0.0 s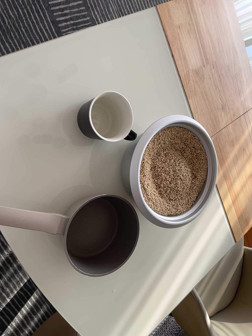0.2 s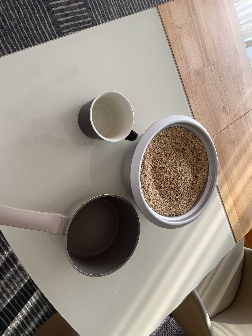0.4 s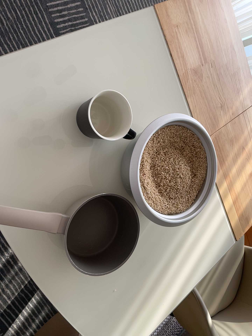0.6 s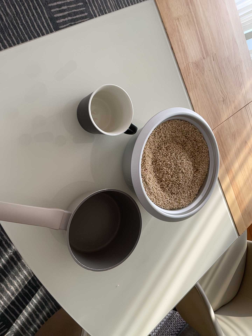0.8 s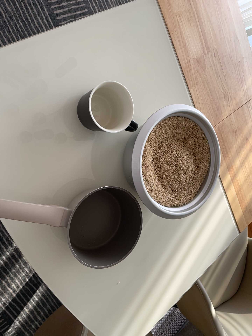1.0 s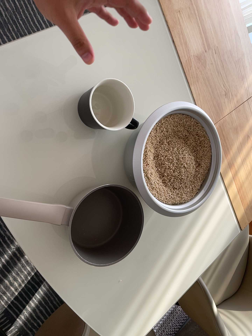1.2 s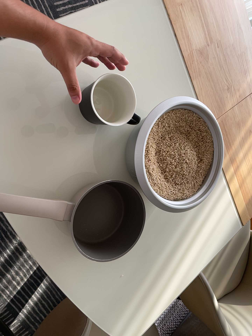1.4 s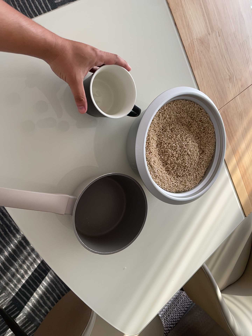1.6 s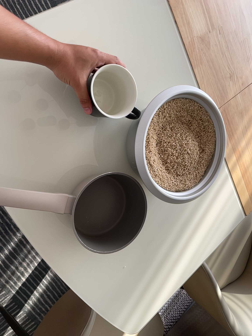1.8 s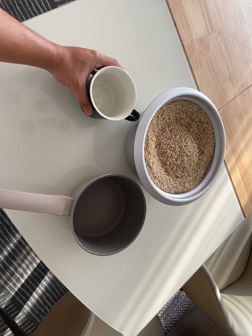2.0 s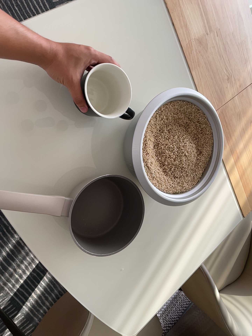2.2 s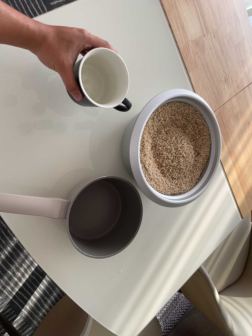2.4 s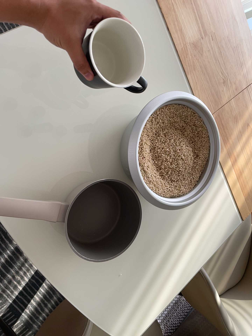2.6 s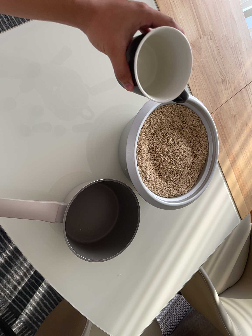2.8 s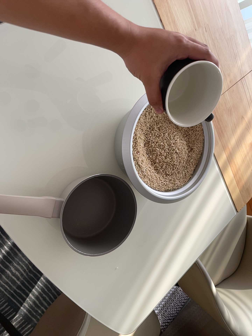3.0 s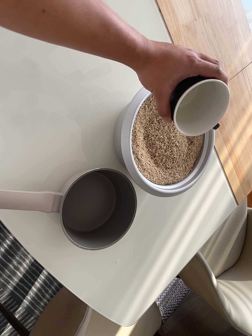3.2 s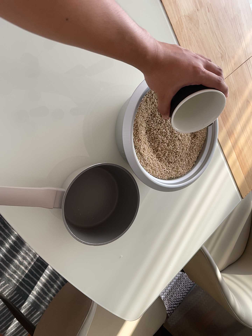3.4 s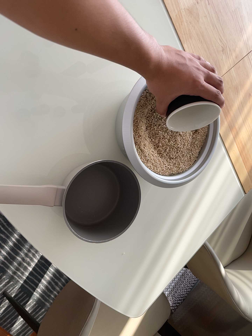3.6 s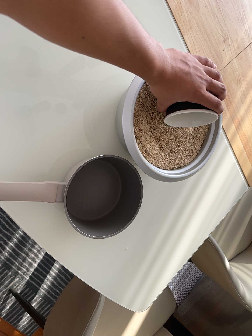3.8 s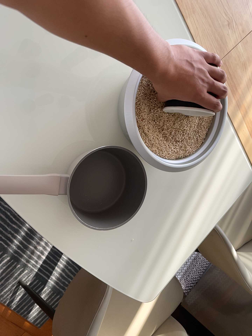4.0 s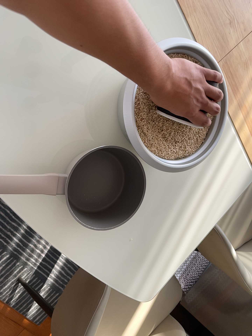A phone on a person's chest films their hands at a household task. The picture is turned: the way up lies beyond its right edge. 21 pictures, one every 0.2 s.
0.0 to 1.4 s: The camera shifts only a little, or ends up much as it began.
1.4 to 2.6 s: The camera keeps its place and its aim.
2.6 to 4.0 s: The camera's aim tips toward the bottom of its view by about 10 degrees, and the scene shifts upward.
The film runs forward here.
